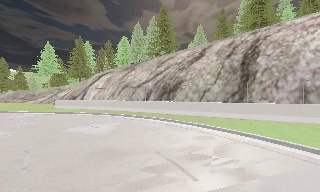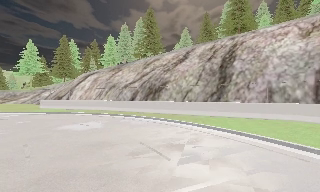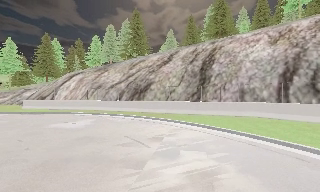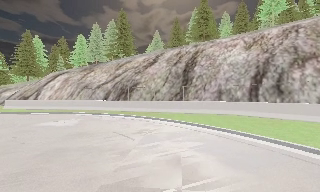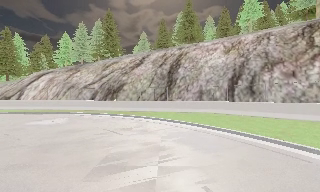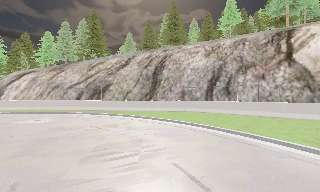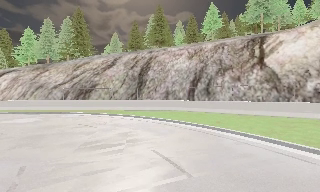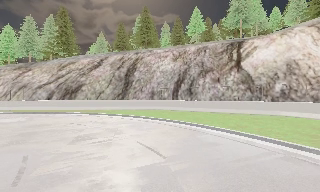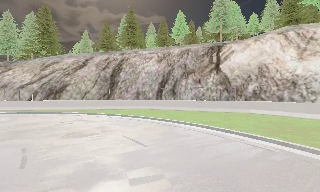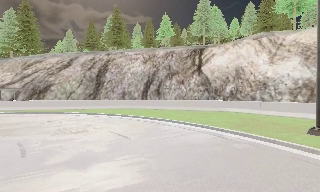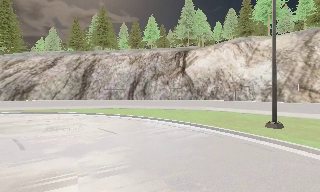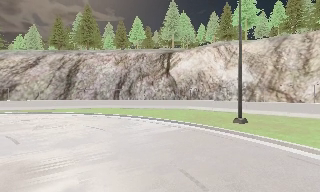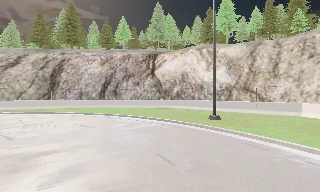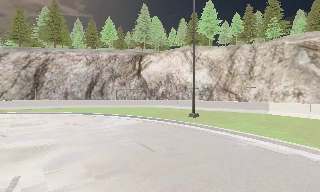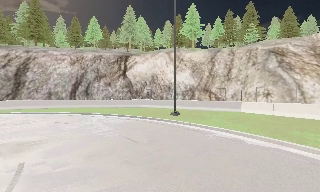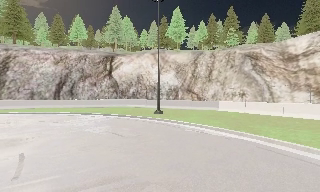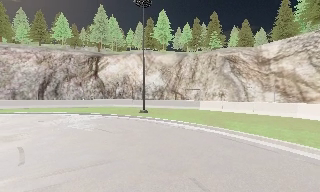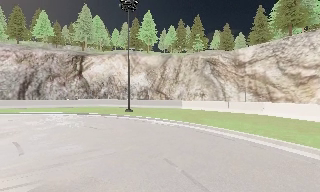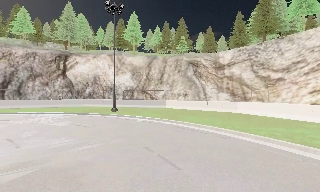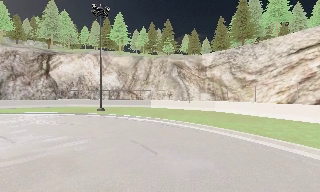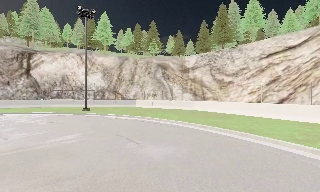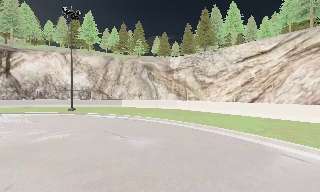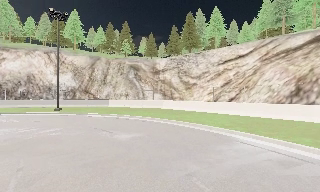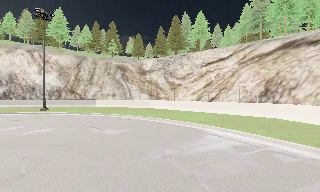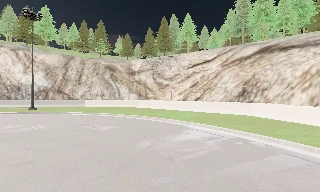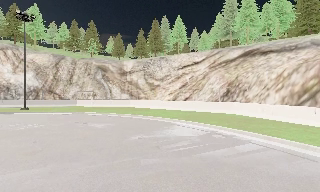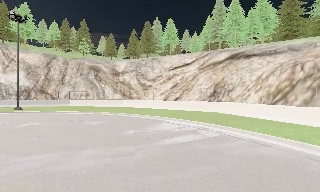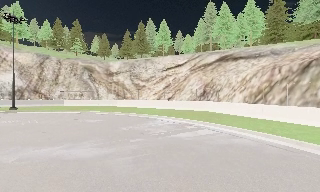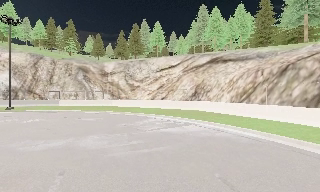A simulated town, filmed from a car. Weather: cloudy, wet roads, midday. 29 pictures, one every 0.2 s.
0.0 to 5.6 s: The camera pans to its right, which is clockwise from overhead, by about 125 degrees. It travels backward, about 30 m.
The film runs backward here.
